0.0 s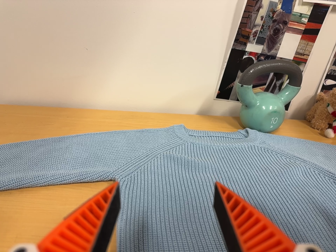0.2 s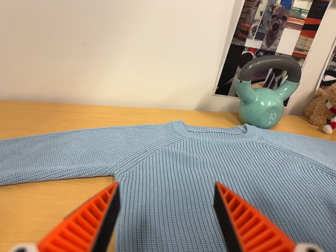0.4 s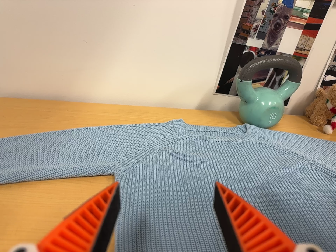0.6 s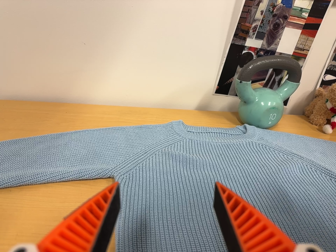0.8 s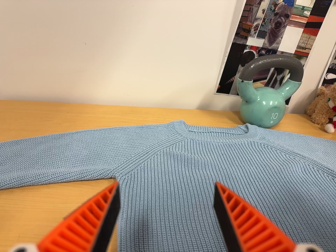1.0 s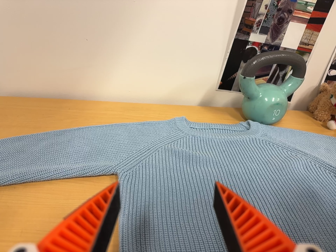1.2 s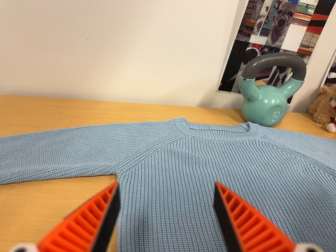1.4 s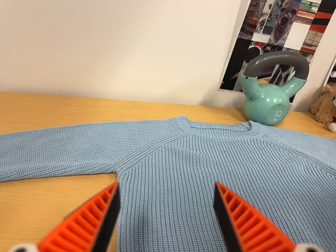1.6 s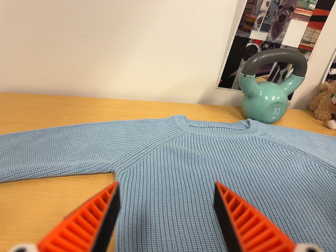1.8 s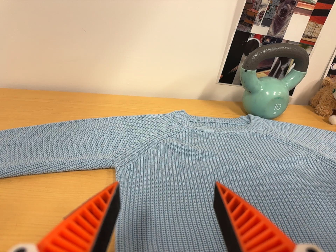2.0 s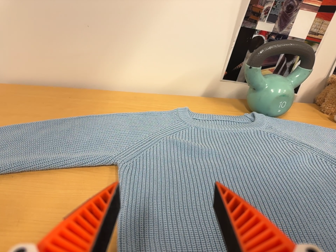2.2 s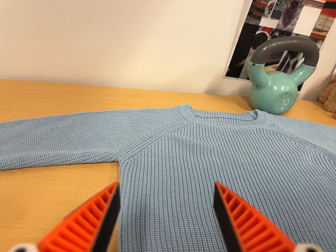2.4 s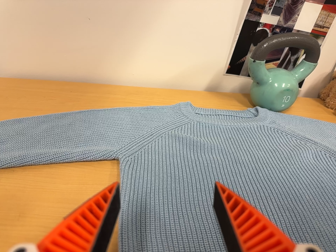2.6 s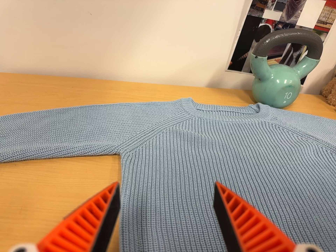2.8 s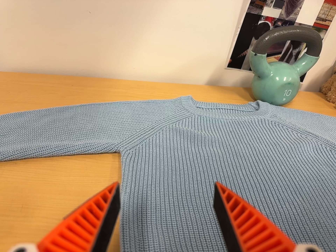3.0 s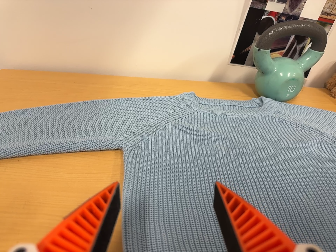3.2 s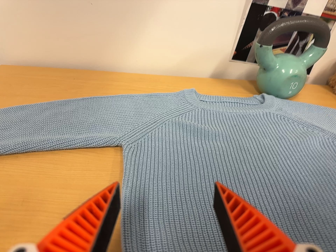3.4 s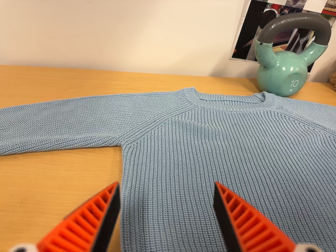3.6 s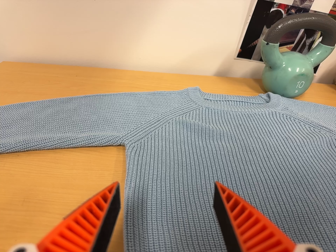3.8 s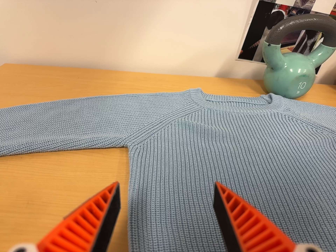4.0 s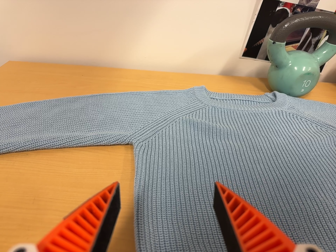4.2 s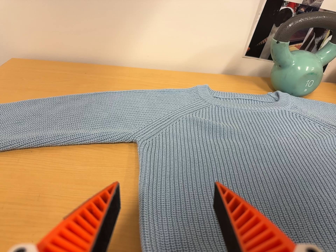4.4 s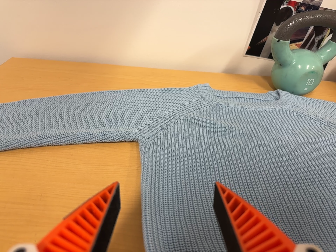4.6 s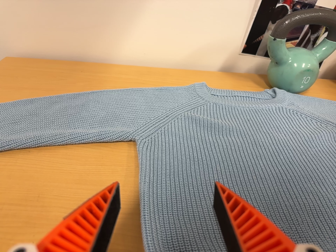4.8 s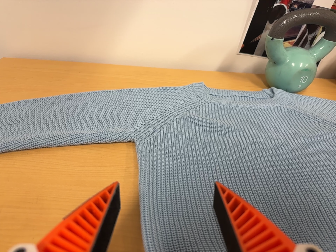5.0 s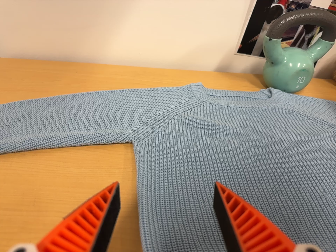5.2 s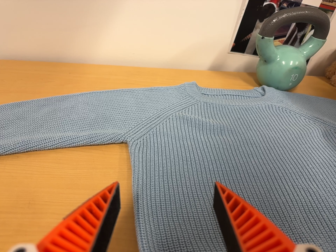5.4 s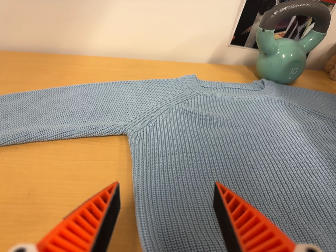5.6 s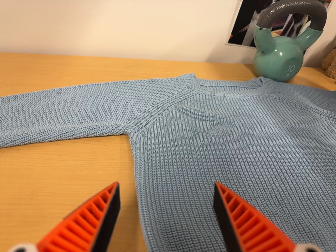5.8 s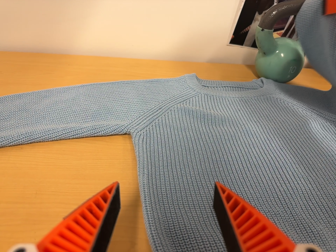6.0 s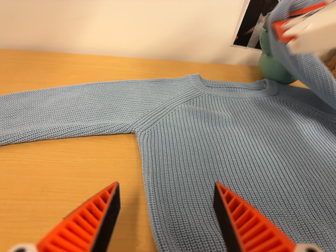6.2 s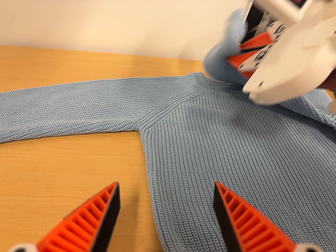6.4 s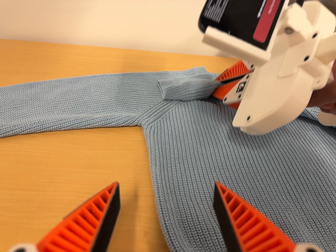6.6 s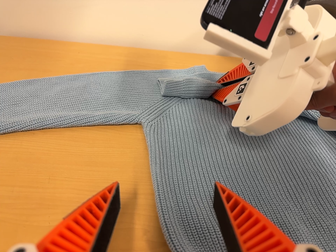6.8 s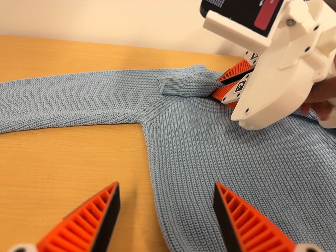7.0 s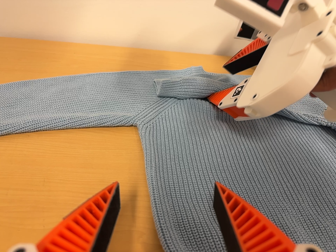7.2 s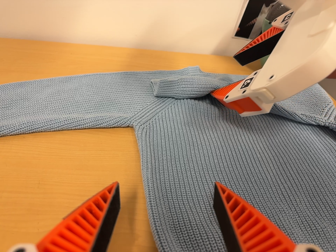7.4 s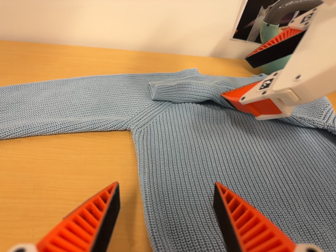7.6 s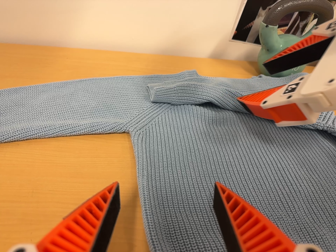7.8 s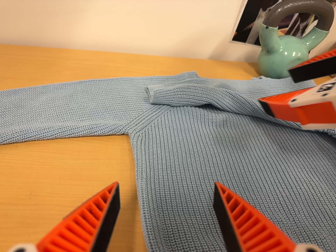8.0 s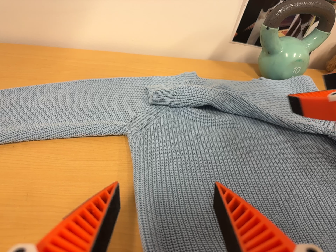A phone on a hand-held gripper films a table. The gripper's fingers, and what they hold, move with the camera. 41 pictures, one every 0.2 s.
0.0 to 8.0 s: The camera's aim tips toward the bottom of its view by about 15 degrees, and the scene shifts upward.
The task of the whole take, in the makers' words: right arm across.
The film runs forward here.
